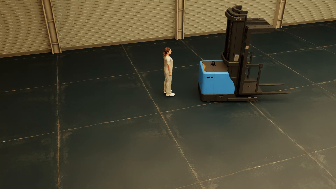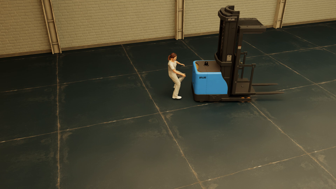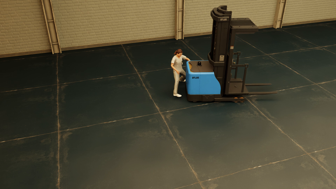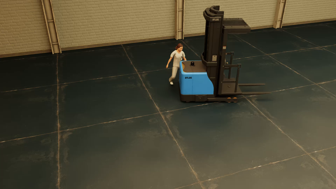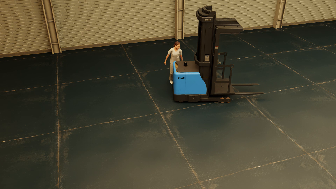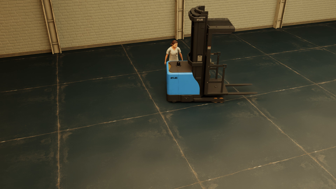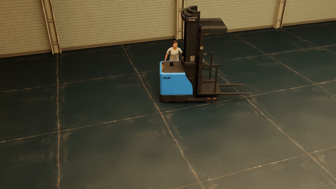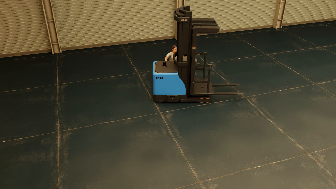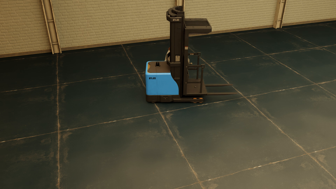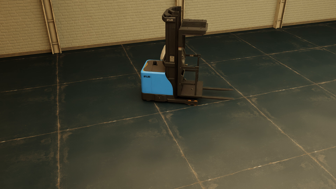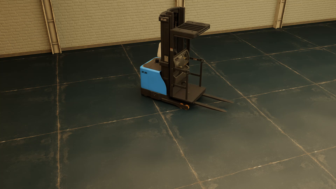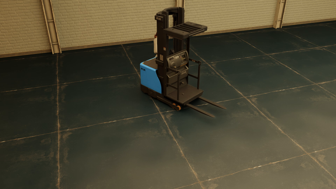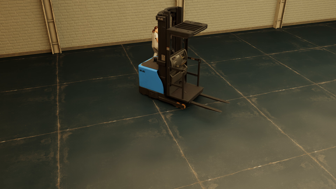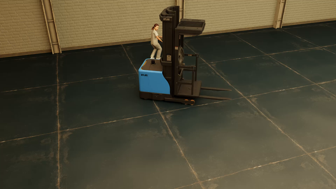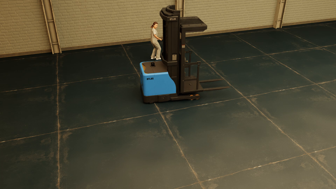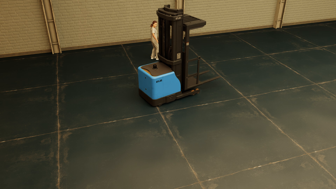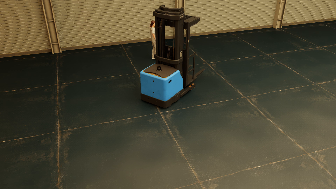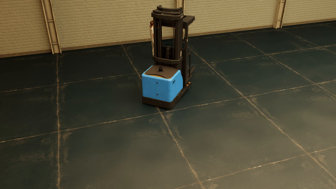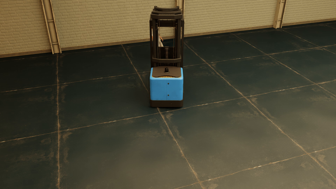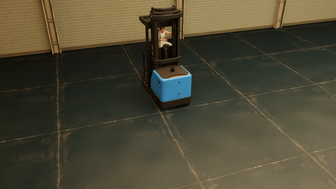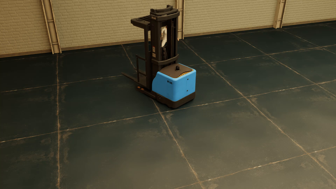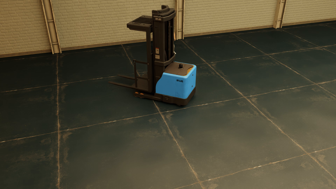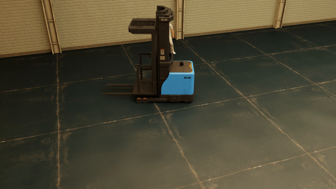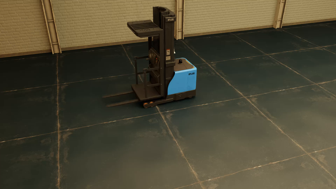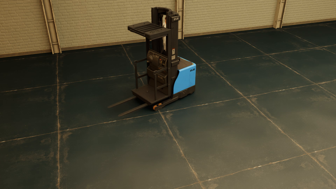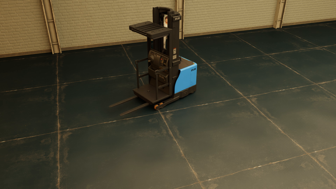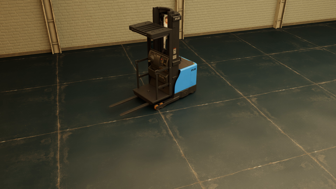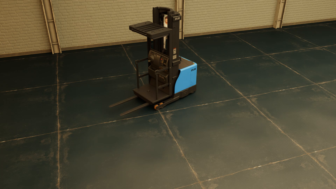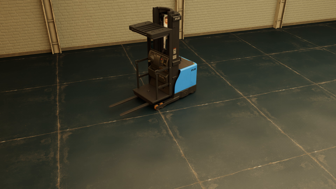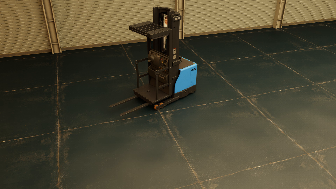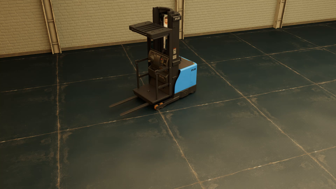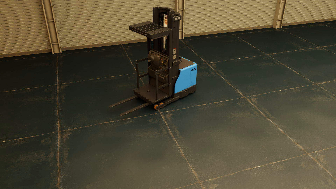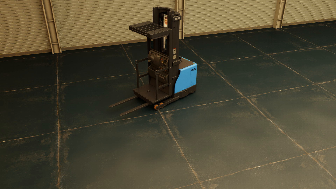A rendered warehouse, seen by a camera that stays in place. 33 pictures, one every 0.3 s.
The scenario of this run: Near miss between a forklift and a person.
